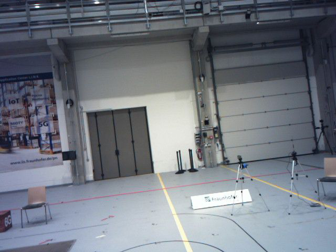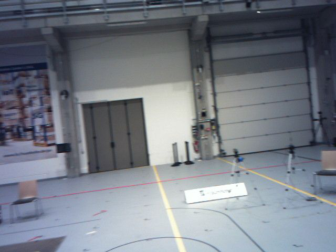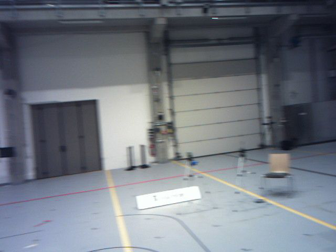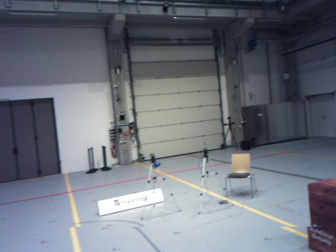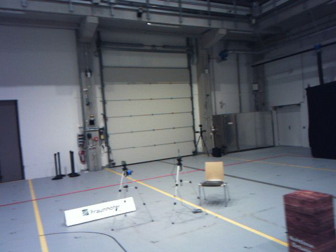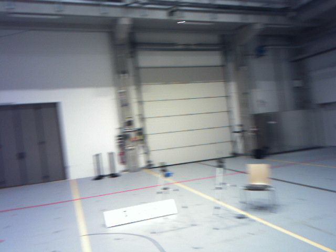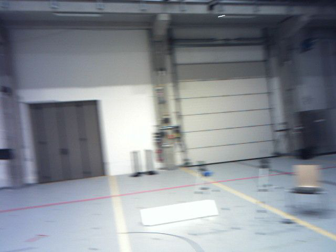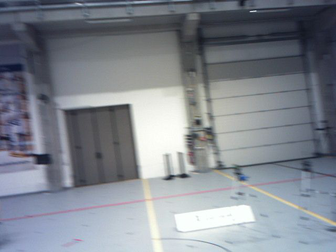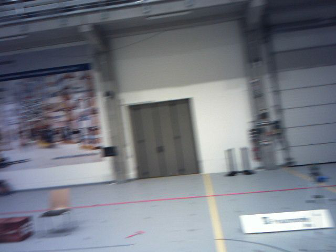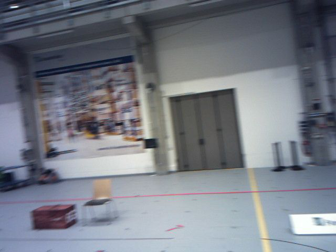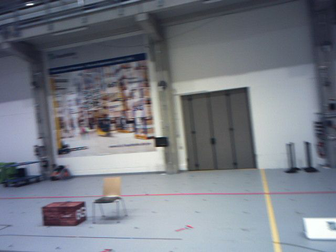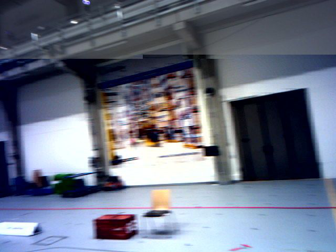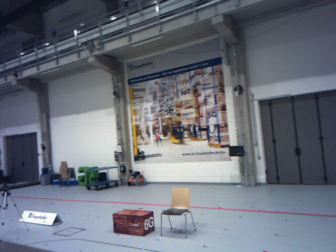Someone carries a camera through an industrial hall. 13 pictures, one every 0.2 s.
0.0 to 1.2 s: The camera travels forward, about 1.2 m, so what stands in front looms larger.
1.2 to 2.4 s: The camera swings to its left by about 45 degrees, and the scene slides to the right. It travels forward, about 1.2 m.
The film runs forward here.
